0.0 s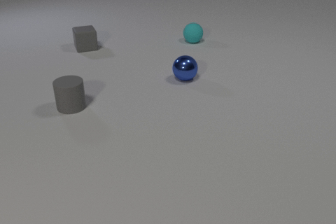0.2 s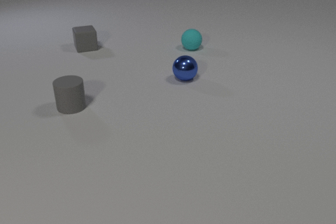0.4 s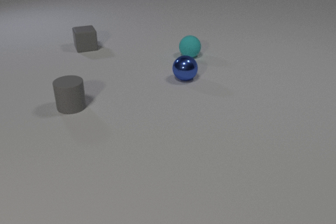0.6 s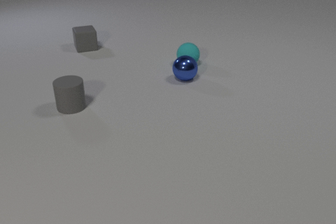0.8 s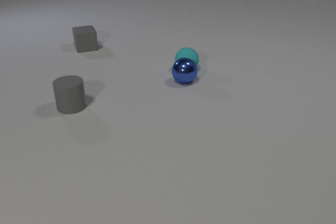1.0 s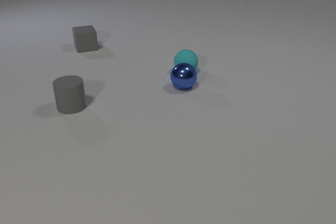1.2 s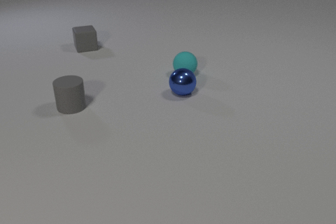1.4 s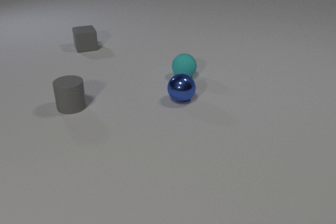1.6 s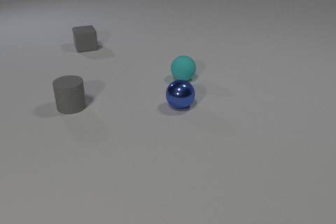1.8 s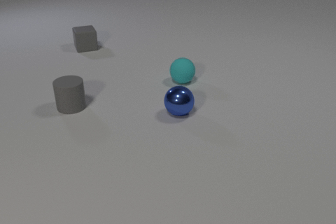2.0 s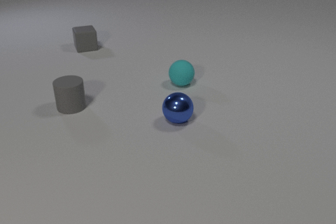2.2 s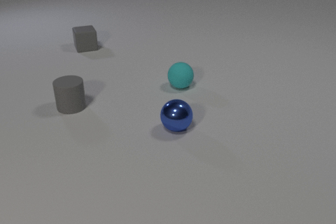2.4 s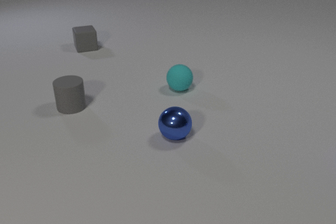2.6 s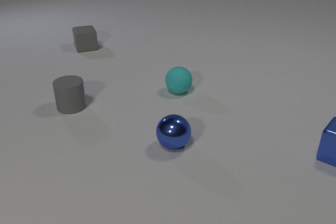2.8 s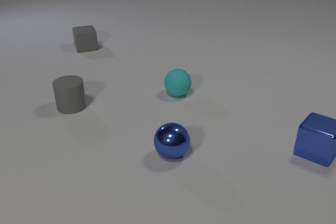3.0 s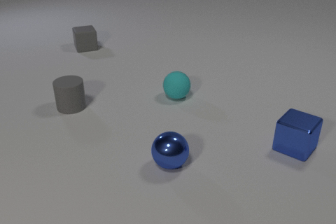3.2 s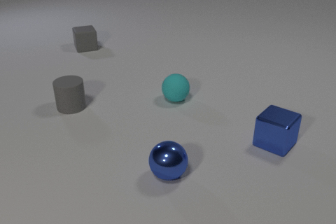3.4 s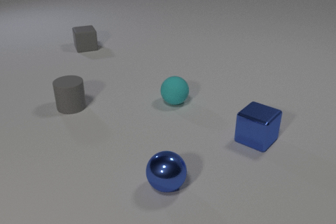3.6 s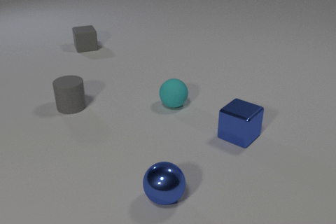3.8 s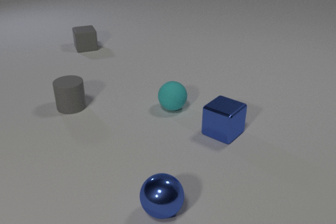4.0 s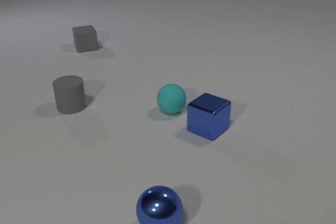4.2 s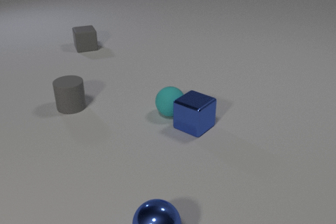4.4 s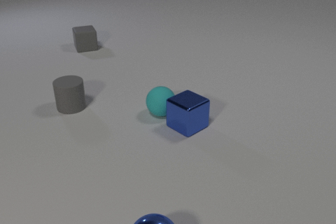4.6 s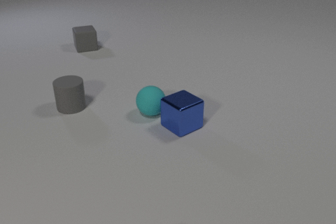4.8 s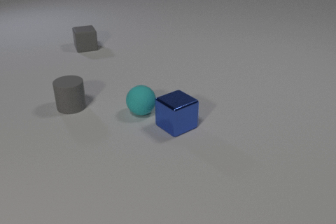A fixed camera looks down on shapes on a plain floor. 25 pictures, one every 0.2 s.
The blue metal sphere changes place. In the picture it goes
toward the camera.
The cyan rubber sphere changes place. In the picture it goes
toward the camera.
0.0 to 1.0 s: The cyan rubber sphere rolls toward the camera. The blue metal sphere rolls toward the camera. The cyan rubber sphere and the blue metal sphere collide.
1.0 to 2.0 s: The cyan rubber sphere rolls toward the camera. The blue metal sphere rolls toward the camera.
2.0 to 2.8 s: The cyan rubber sphere rolls toward the camera. The blue metal sphere rolls toward the camera. The blue metal cube comes in at the right edge, slides to the left.
2.8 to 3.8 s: The cyan rubber sphere rolls toward the camera. The blue metal sphere rolls toward the camera. The blue metal cube slides to the left.
3.8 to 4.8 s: The cyan rubber sphere rolls to the left. The blue metal sphere rolls toward the camera, leaves at the bottom edge. The blue metal cube slides to the left. The cyan rubber sphere and the blue metal cube collide.
Are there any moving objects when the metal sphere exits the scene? yes.
What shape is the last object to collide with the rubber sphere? cube.
What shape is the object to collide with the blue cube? sphere.
